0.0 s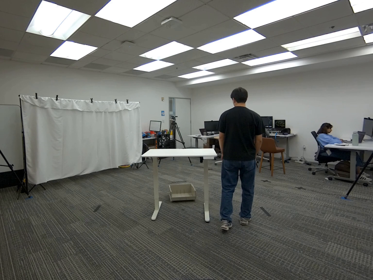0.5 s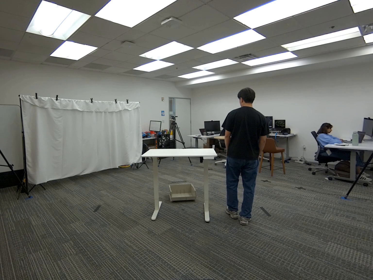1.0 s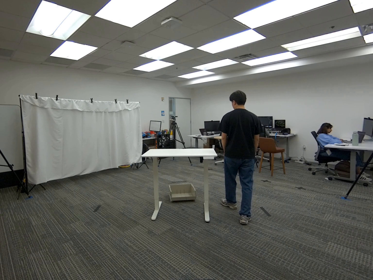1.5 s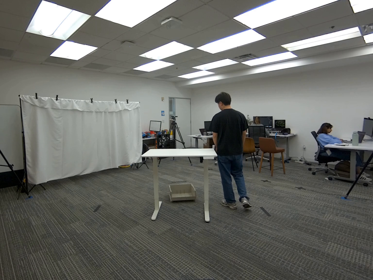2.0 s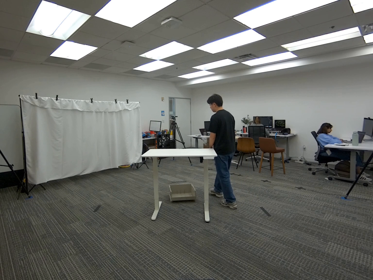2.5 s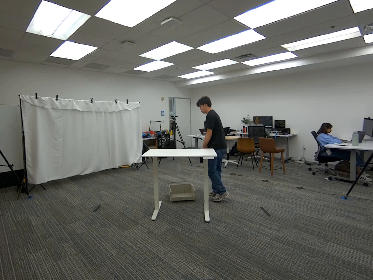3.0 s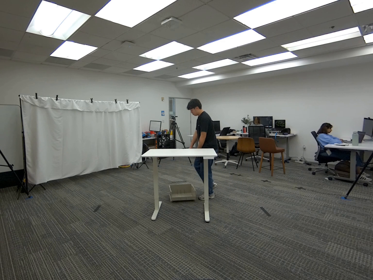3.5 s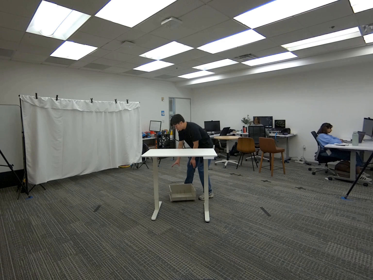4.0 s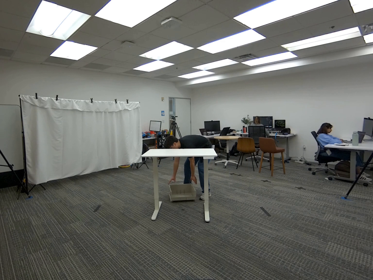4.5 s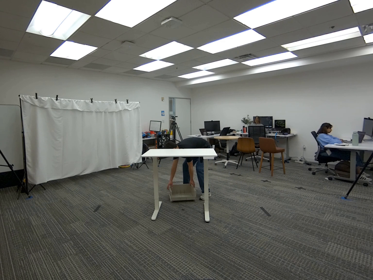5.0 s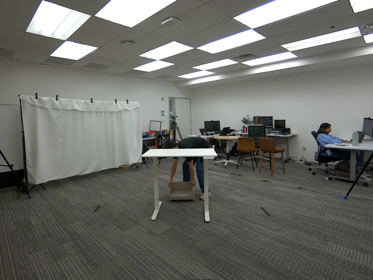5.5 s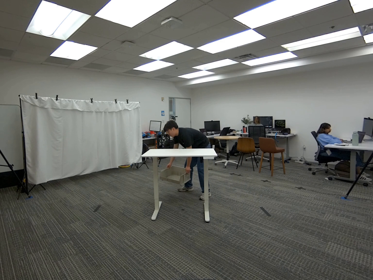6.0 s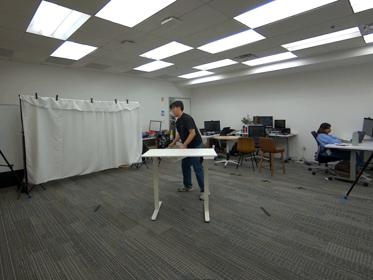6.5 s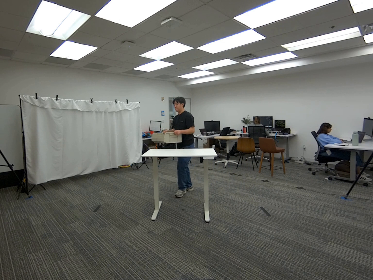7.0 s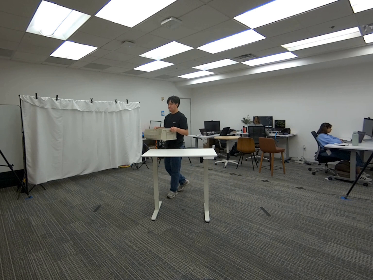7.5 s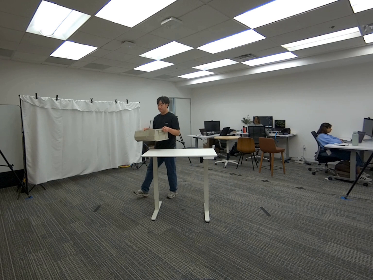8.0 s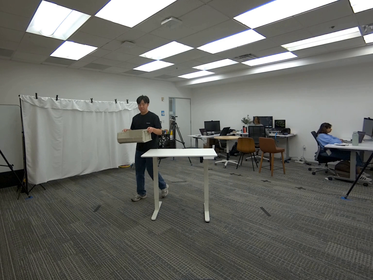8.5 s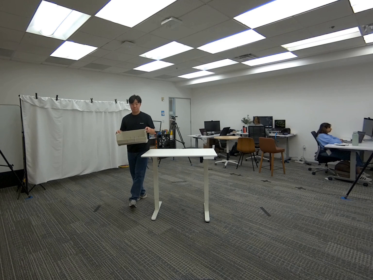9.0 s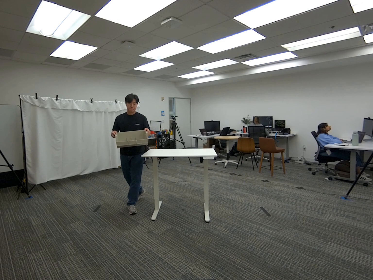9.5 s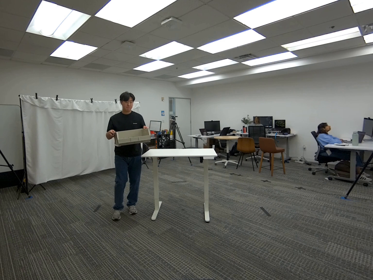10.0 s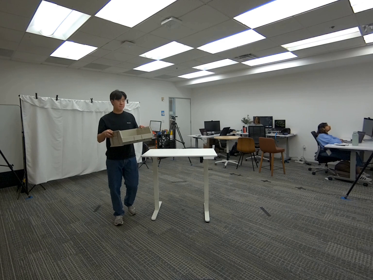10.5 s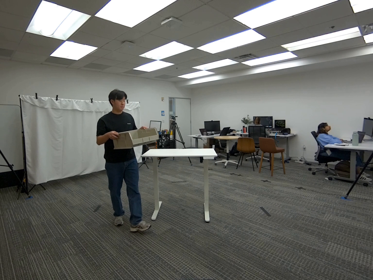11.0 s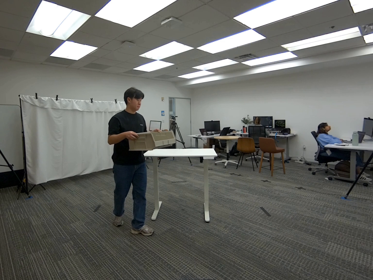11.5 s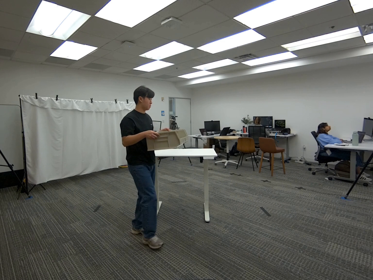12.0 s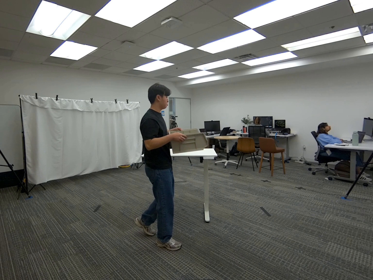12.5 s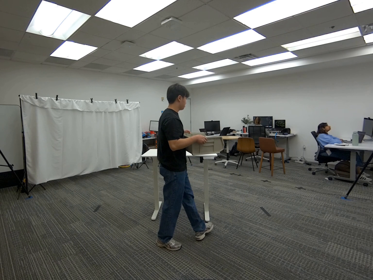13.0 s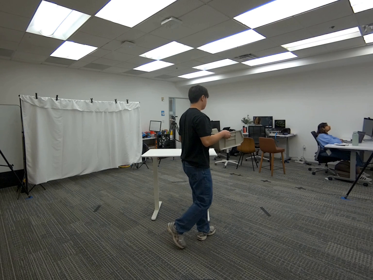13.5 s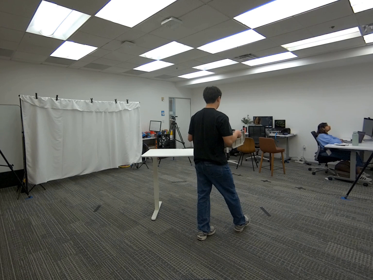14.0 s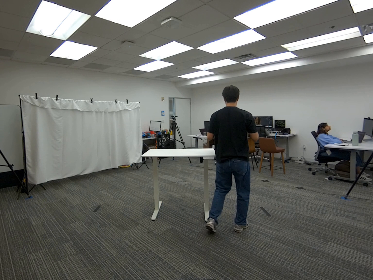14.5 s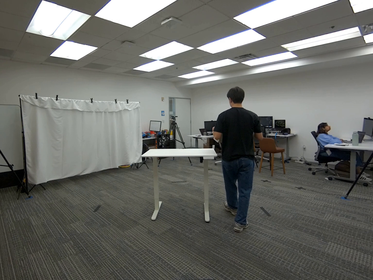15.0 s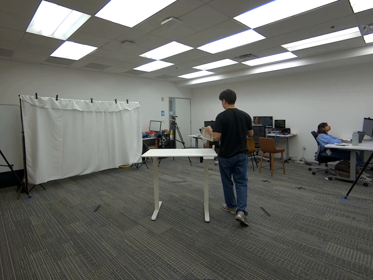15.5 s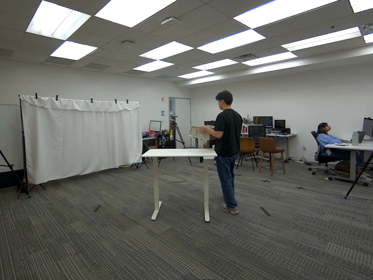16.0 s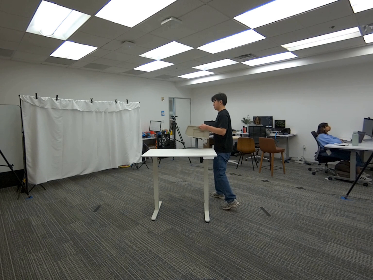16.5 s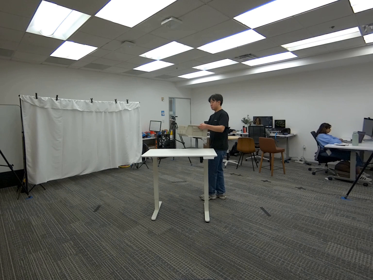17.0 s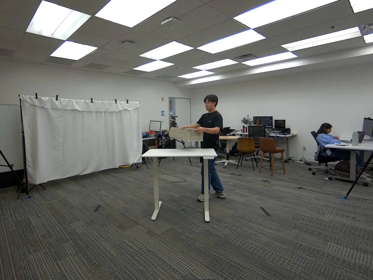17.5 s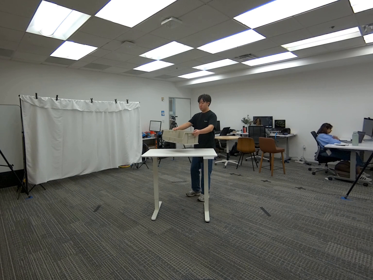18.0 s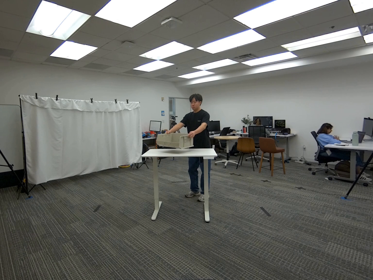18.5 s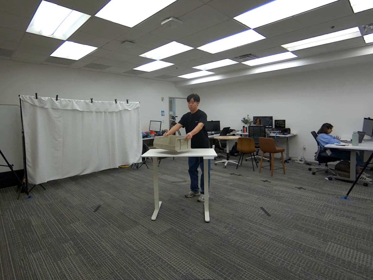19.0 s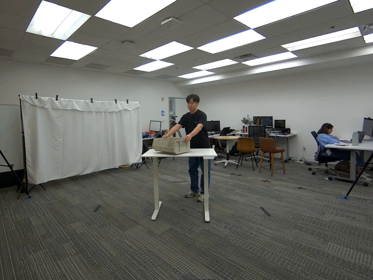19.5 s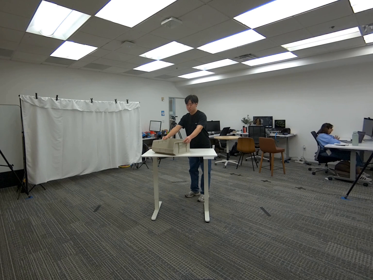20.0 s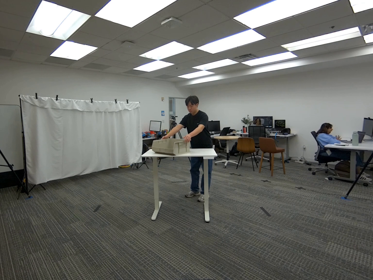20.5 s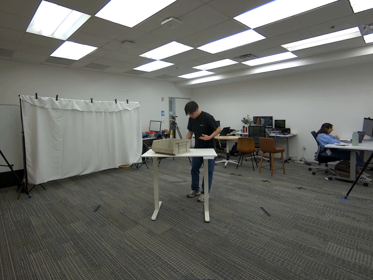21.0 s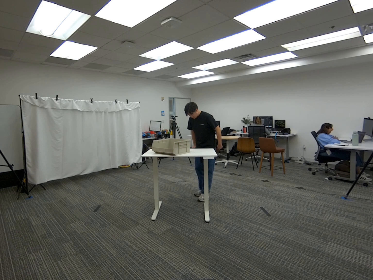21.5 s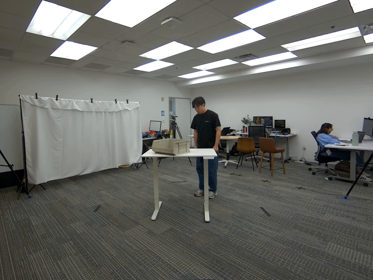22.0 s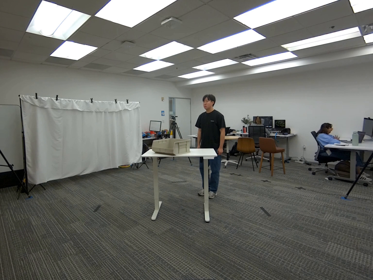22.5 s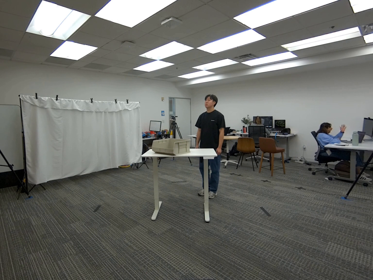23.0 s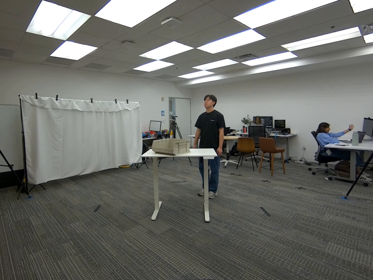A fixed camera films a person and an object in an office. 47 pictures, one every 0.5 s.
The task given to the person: Walk over to the beige bin on the ground, pick up the bin with both hands walking around the bounding area. Place the bin on the white desk when complete.
